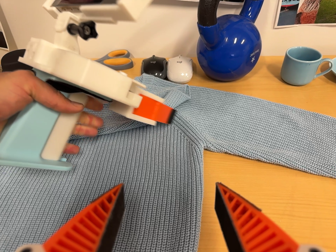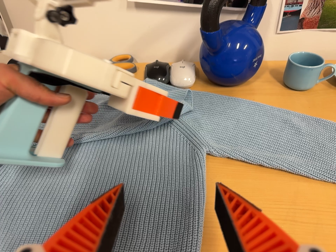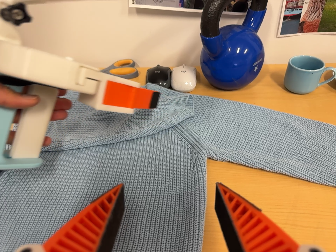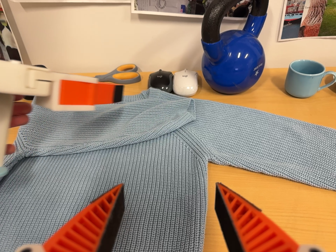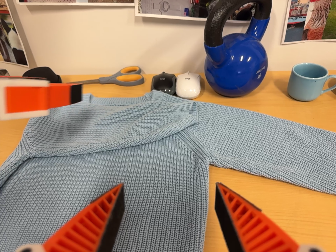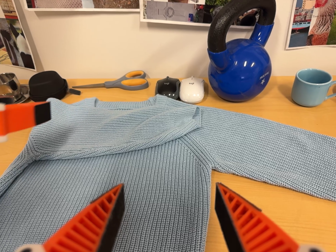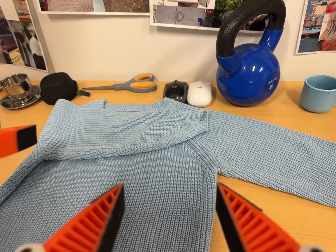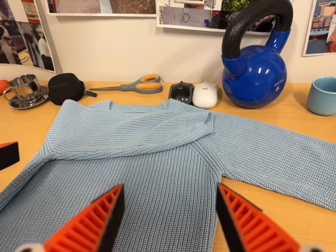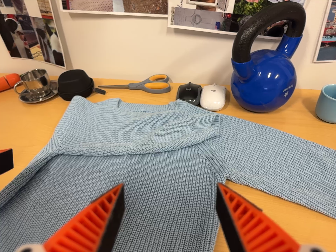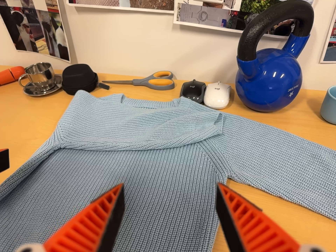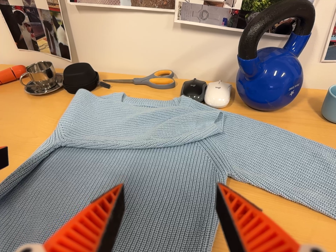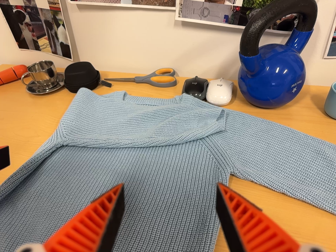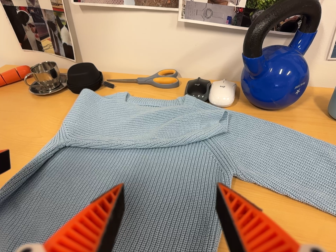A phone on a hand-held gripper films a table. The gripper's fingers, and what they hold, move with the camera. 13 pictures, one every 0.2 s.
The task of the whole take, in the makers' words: left arm across.
0.0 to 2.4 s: The scene slides to the right, as the camera pans about 10 degrees to its left.
The film runs forward here.
